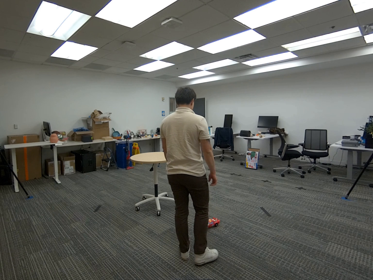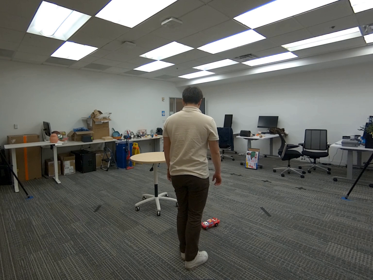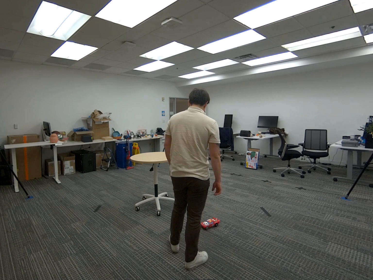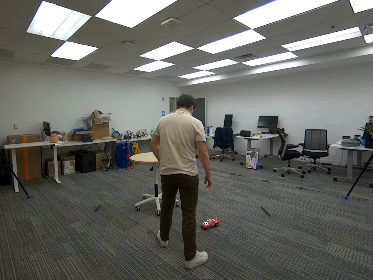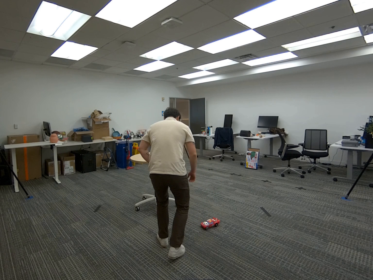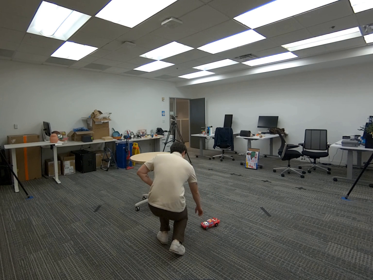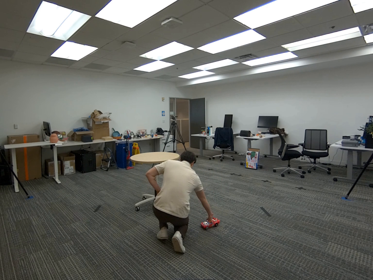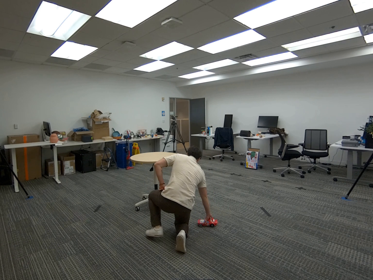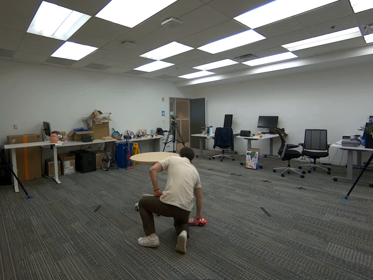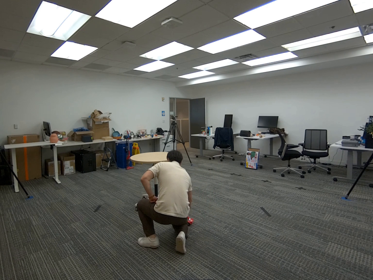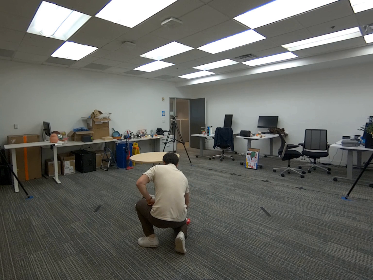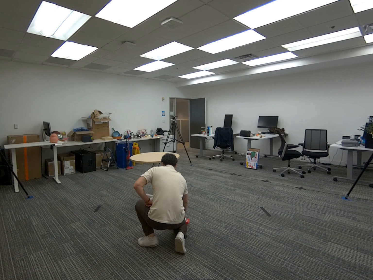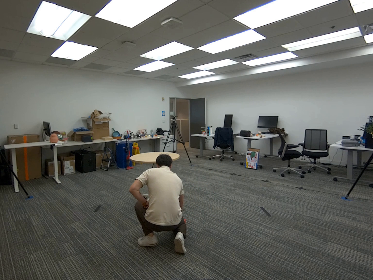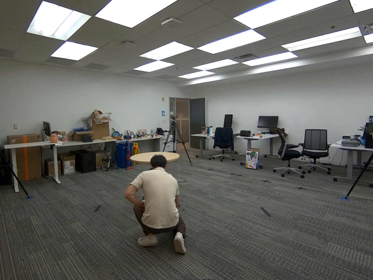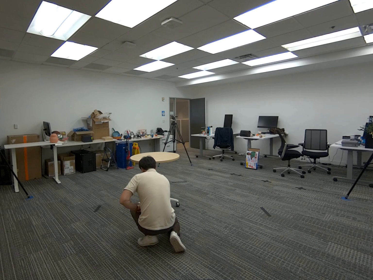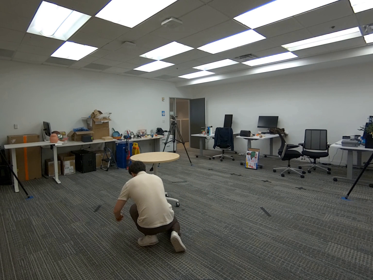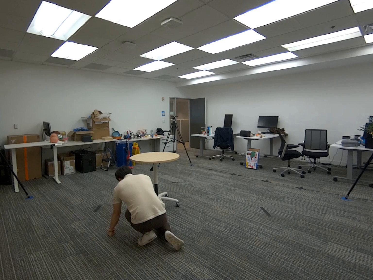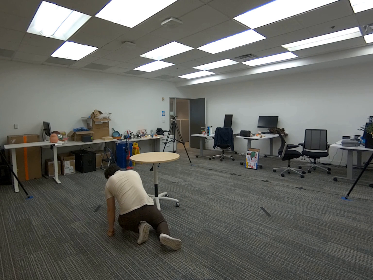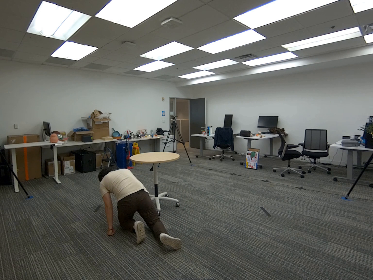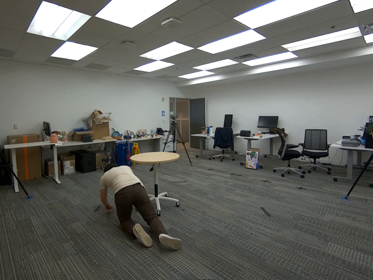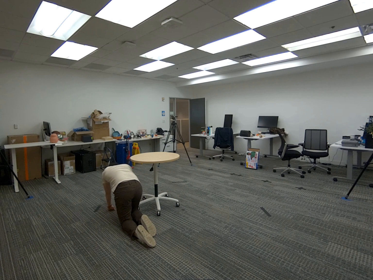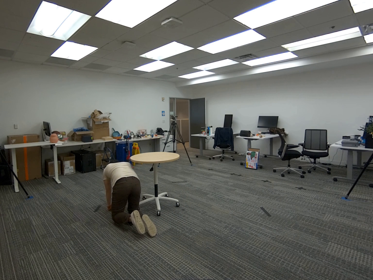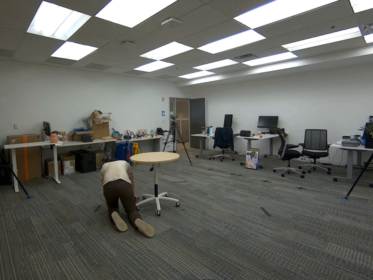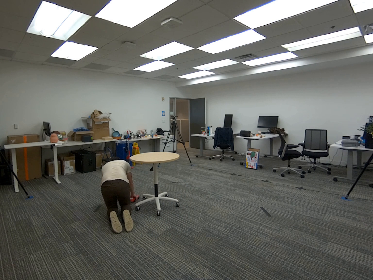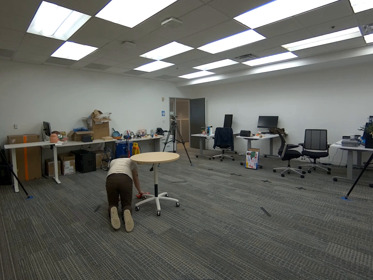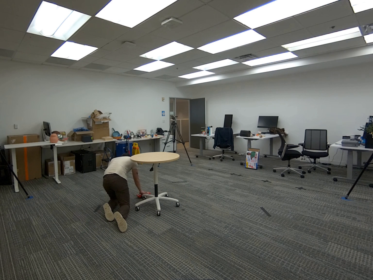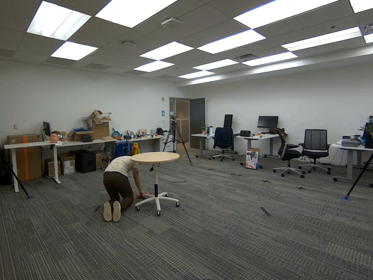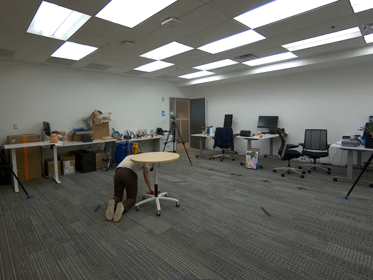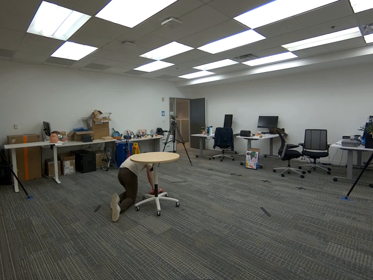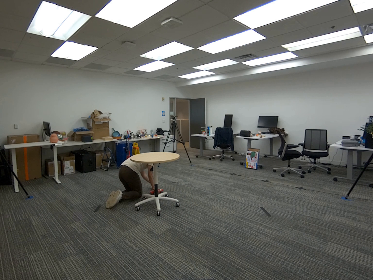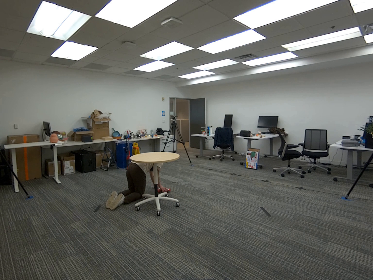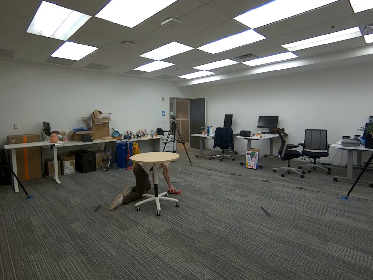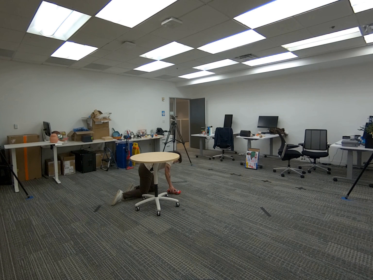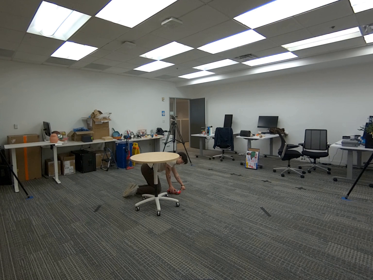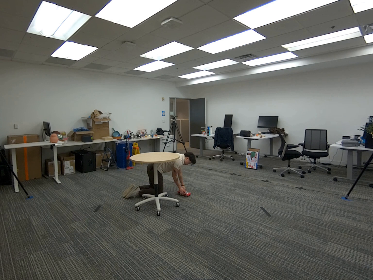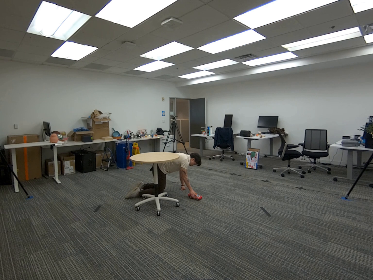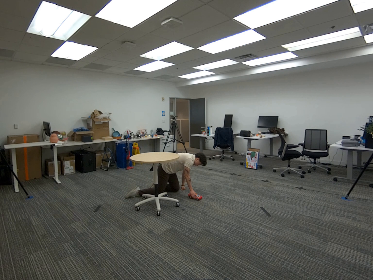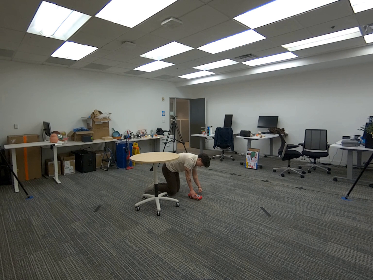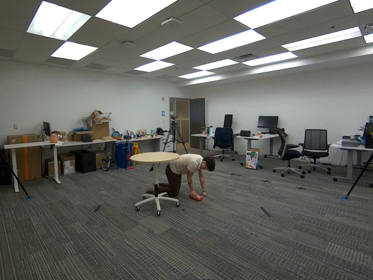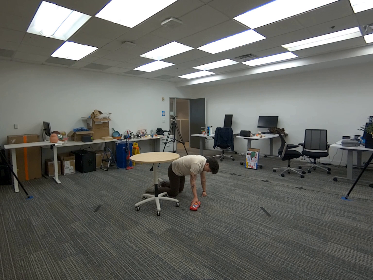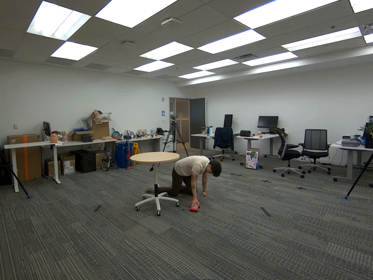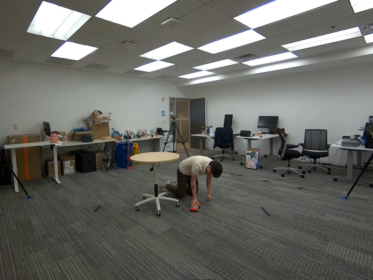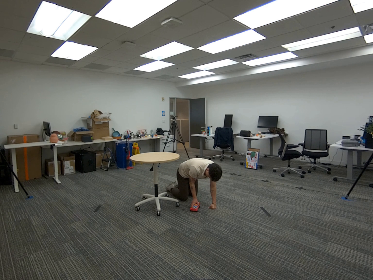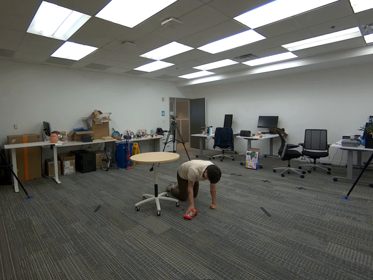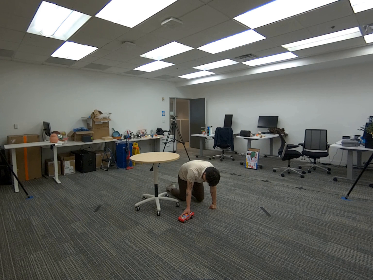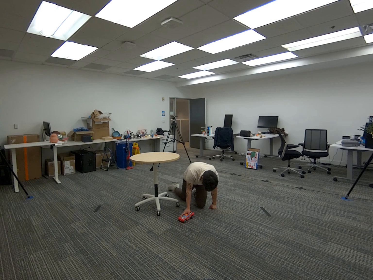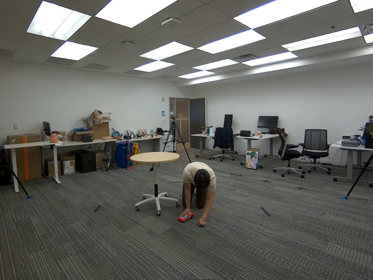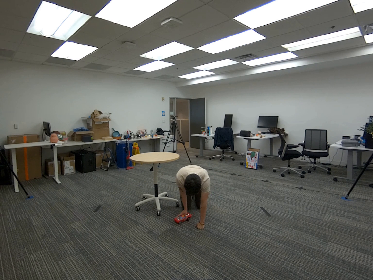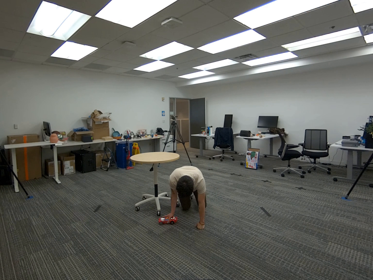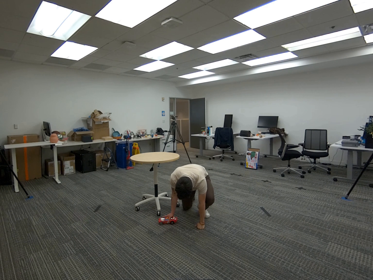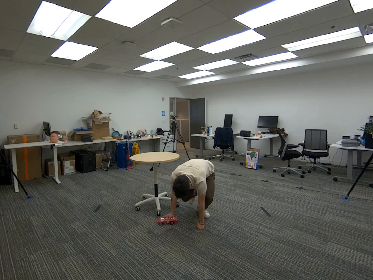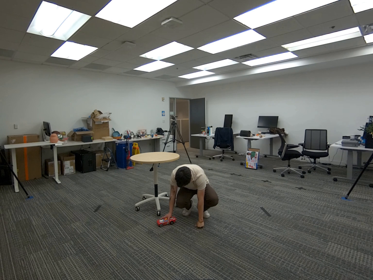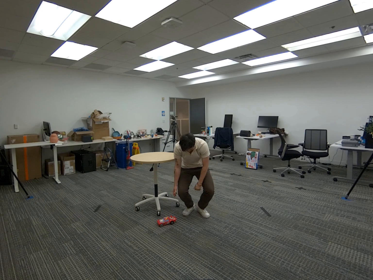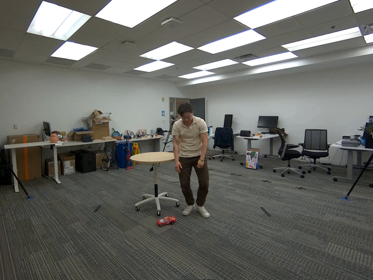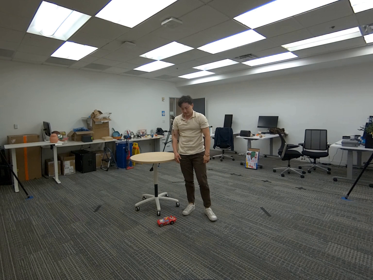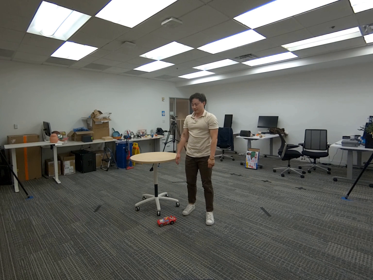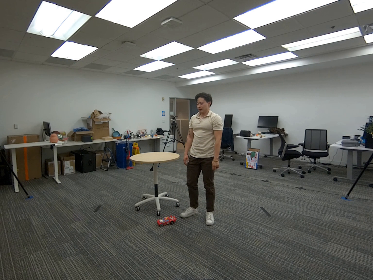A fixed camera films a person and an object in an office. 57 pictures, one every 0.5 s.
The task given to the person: Walk to the toy car on the ground and pick it up. Place it down and roll it around the table along the ground. Continue until finished.
